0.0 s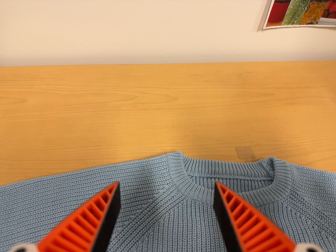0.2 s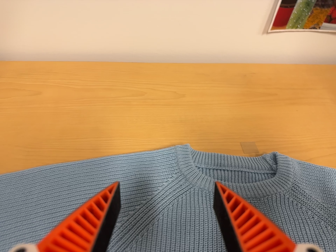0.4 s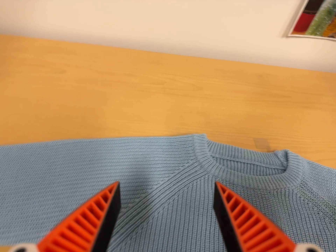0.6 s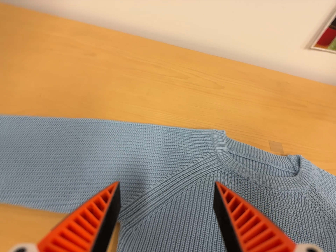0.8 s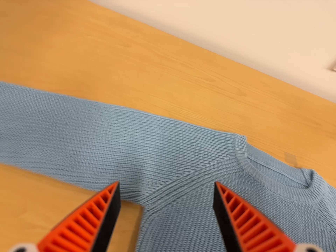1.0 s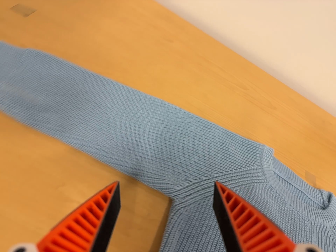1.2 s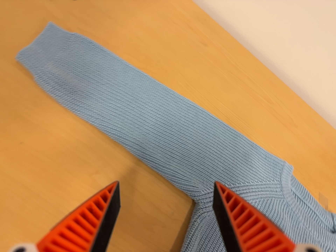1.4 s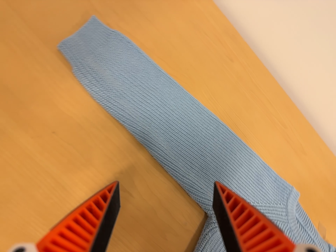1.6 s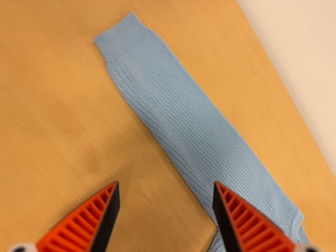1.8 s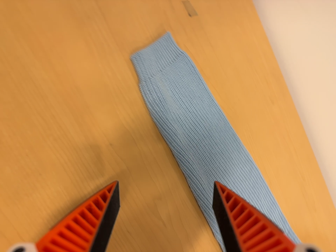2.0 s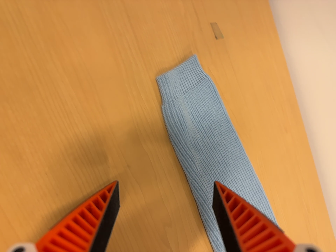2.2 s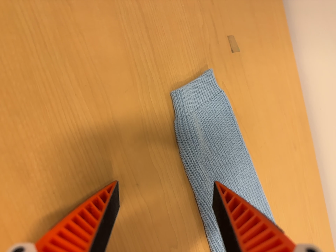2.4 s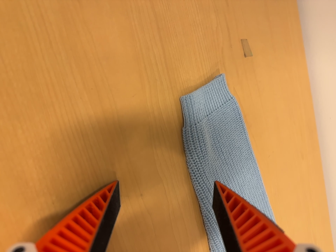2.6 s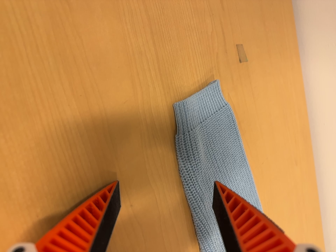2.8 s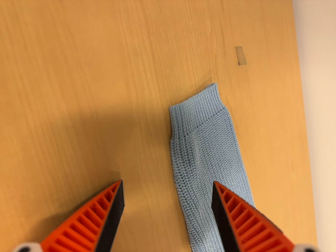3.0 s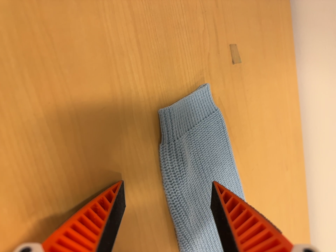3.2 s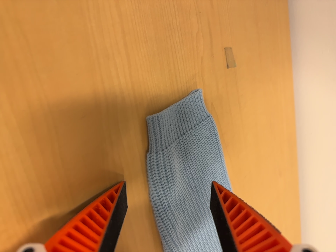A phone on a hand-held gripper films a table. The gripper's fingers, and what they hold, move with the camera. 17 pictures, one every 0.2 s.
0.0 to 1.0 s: The camera travels to its left and backward, about 20 cm, so close, fixed things drift to the right. It rolls about its line of sight by about 35 degrees, and the scene rotates clockwise.
1.0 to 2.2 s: The camera travels to its left and toward the top of its view, about 22 cm, so close, fixed things drift to the right. It rolls about its line of sight by about 45 degrees, and the scene rotates clockwise.
2.2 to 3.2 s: The camera travels forward and toward the top of its view, about 7 cm, so what stands in front looms larger.
The film runs forward here.
